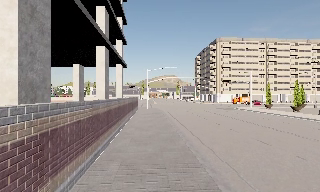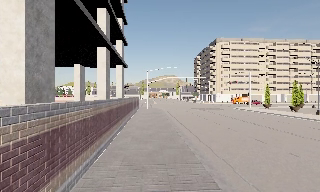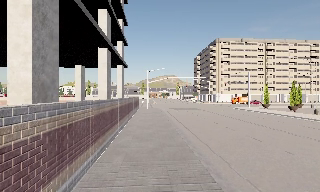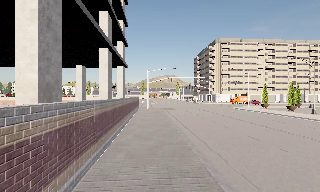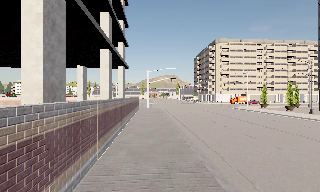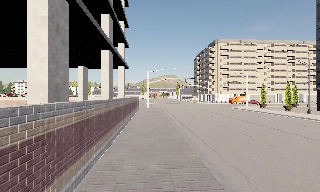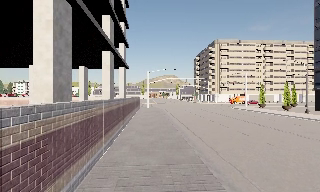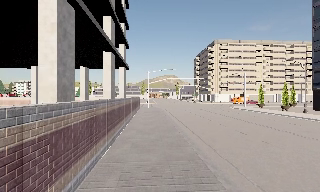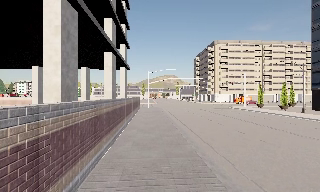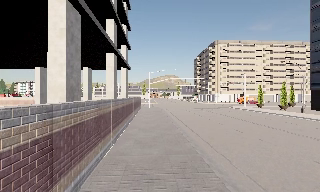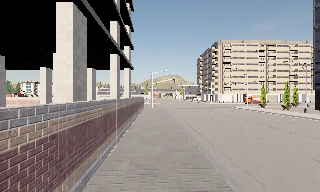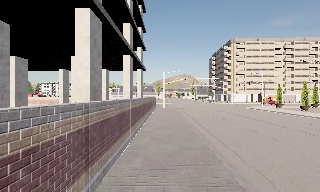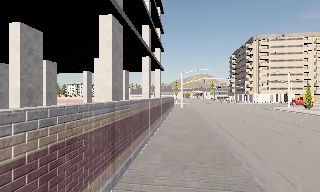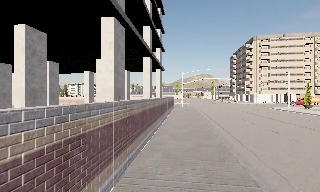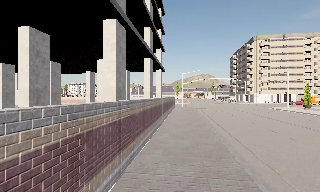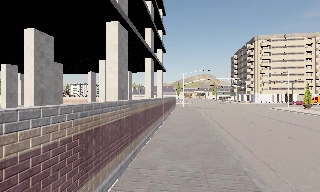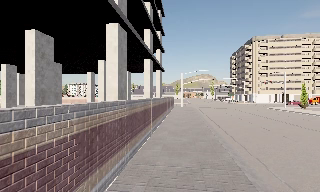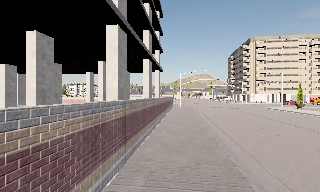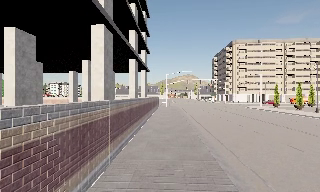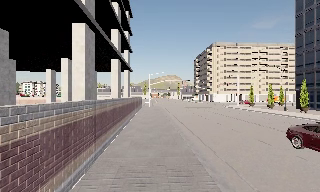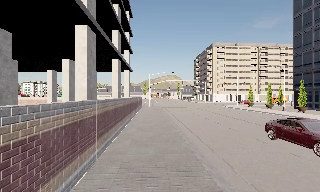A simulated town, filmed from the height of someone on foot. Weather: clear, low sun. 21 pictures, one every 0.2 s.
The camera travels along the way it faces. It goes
backward.
0.0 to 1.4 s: The camera travels backward, about 2.5 m, so what stands in front gets smaller.
1.4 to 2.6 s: The scene slides to the right, as the camera pans about 10 degrees to its left. It travels backward, about 2 m, so what stands in front gets smaller.
2.6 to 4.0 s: The camera swings to its right by about 10 degrees, and the scene slides to the left. It travels backward, about 2 m, so what stands in front gets smaller.
The film runs backward here.
